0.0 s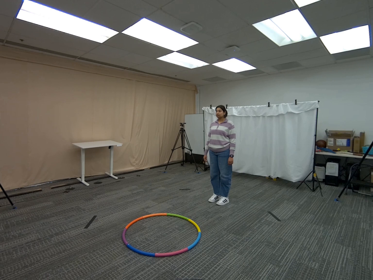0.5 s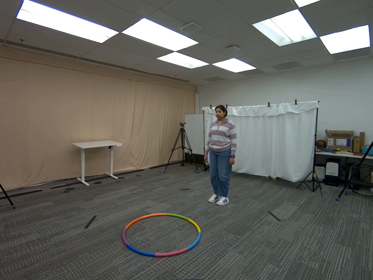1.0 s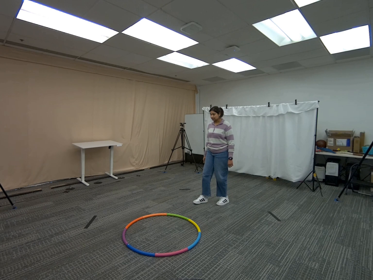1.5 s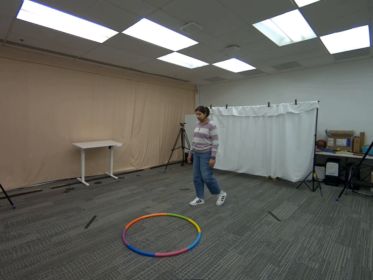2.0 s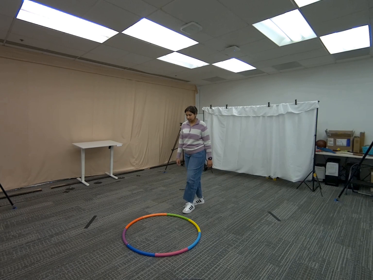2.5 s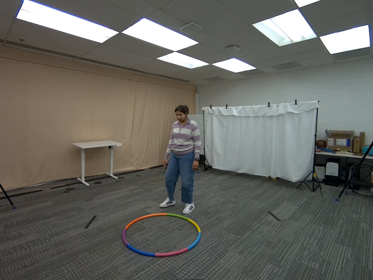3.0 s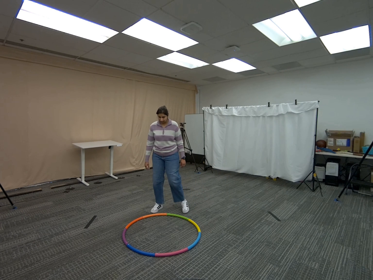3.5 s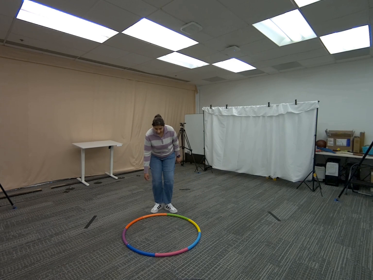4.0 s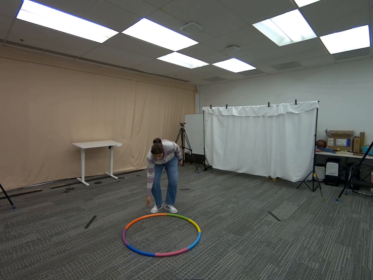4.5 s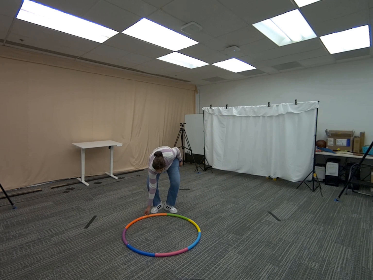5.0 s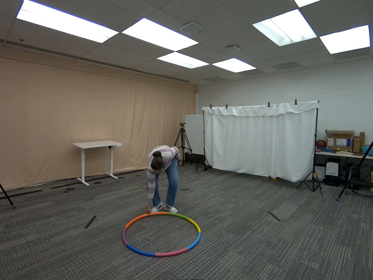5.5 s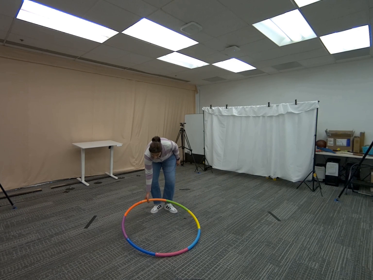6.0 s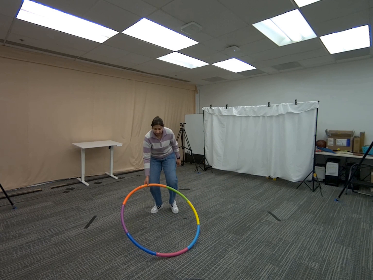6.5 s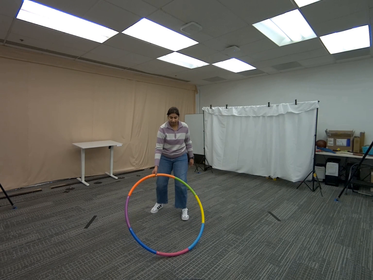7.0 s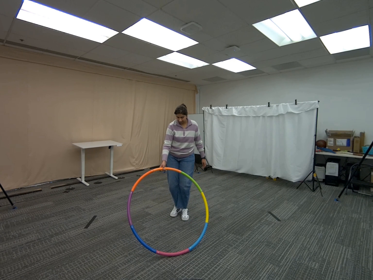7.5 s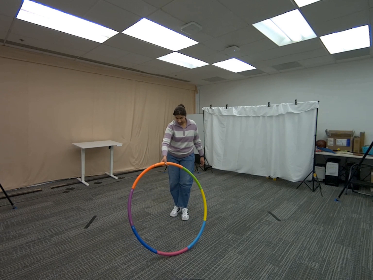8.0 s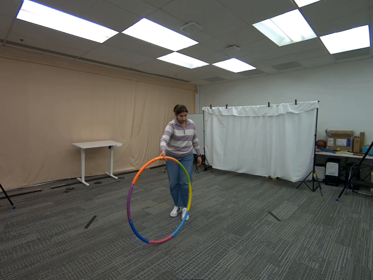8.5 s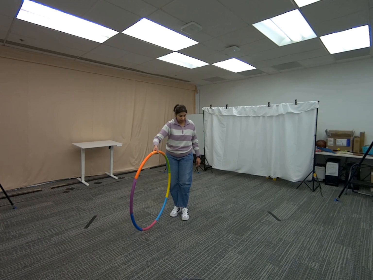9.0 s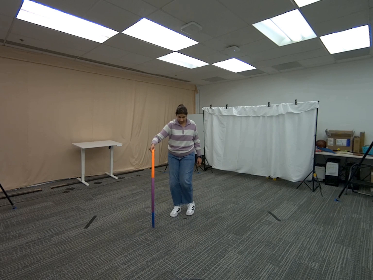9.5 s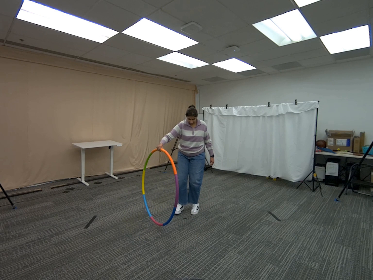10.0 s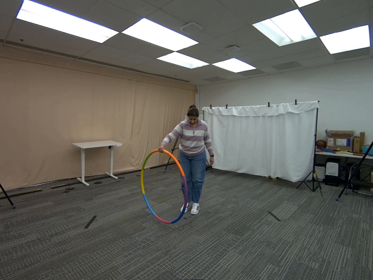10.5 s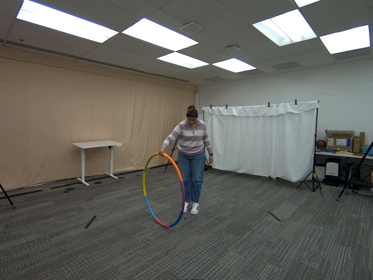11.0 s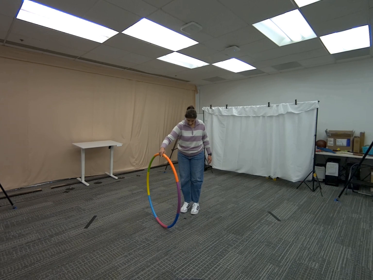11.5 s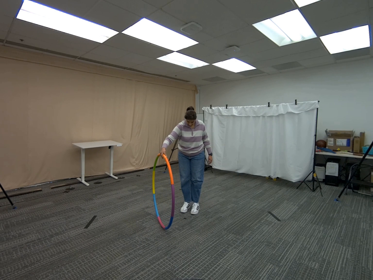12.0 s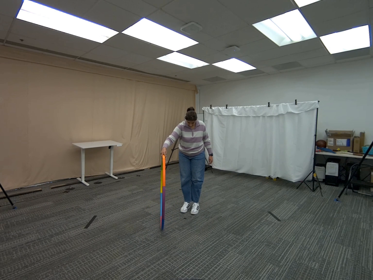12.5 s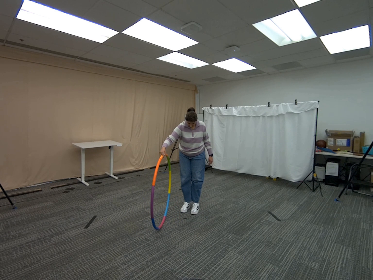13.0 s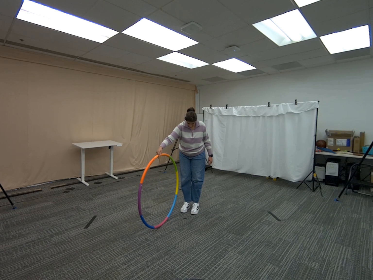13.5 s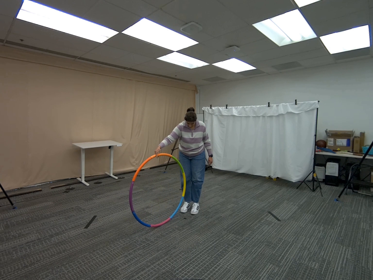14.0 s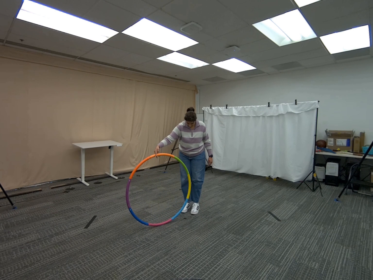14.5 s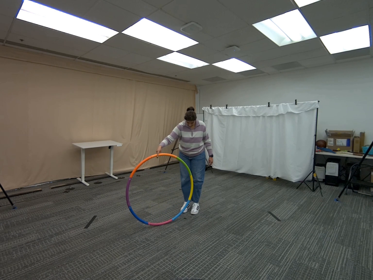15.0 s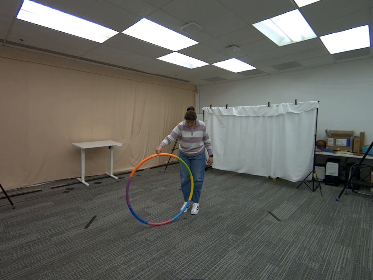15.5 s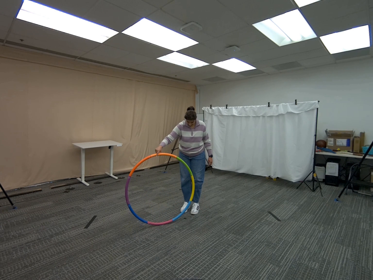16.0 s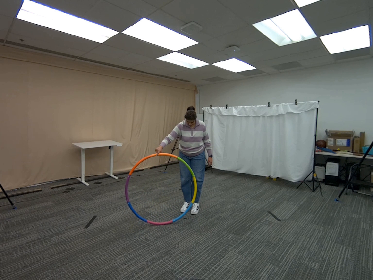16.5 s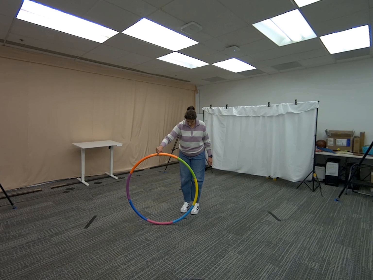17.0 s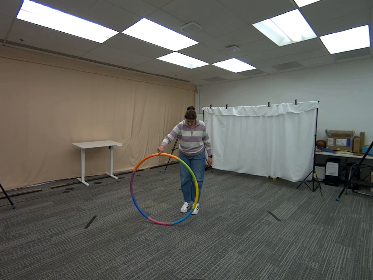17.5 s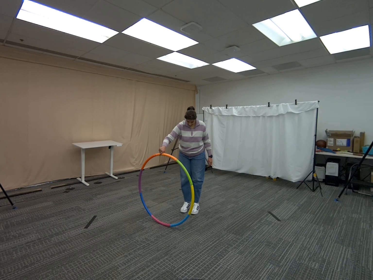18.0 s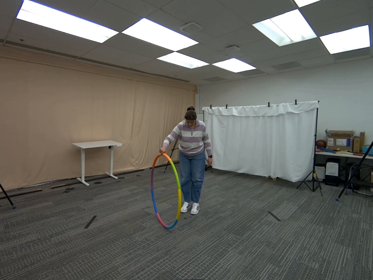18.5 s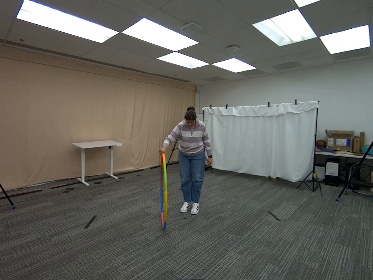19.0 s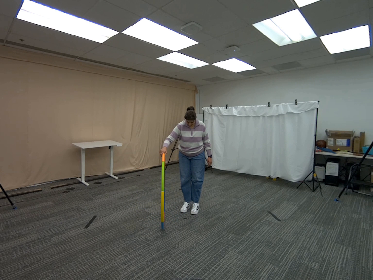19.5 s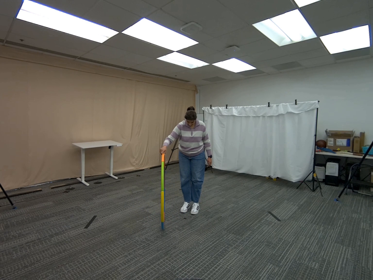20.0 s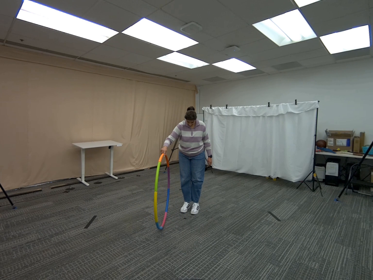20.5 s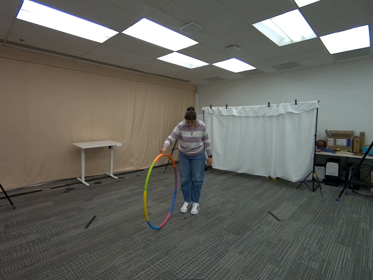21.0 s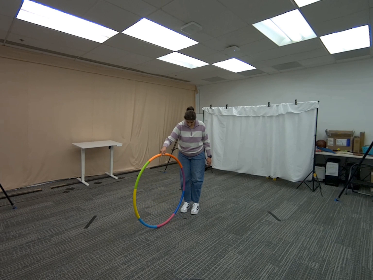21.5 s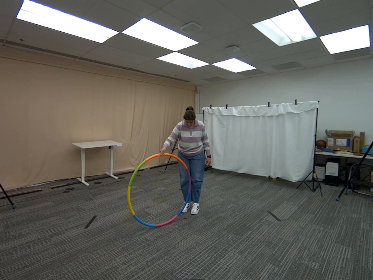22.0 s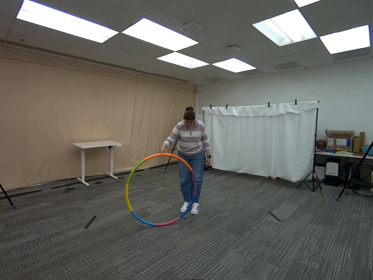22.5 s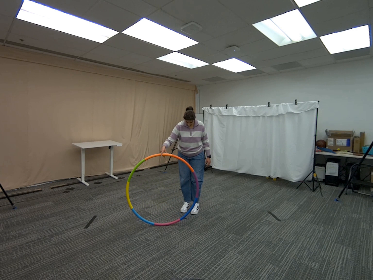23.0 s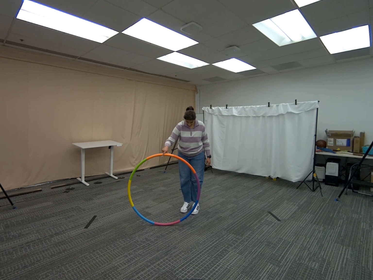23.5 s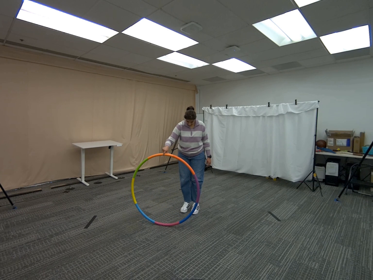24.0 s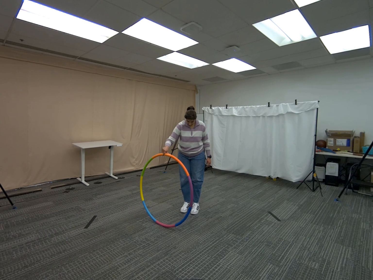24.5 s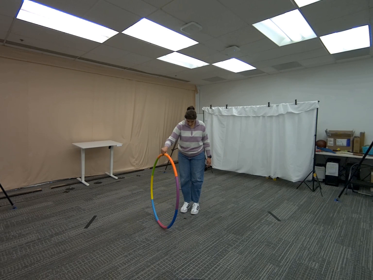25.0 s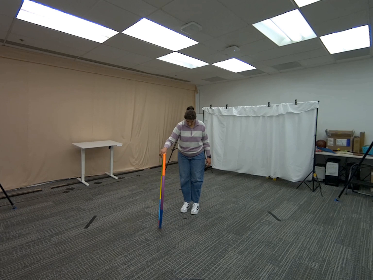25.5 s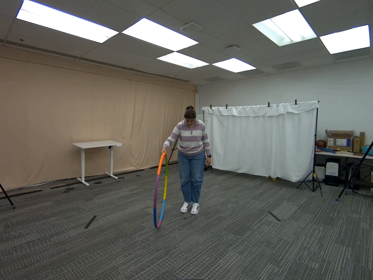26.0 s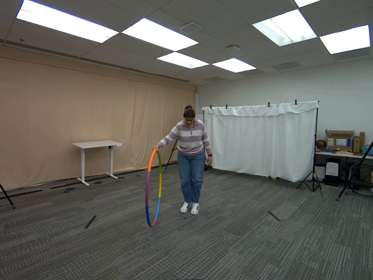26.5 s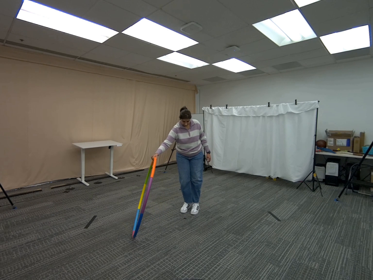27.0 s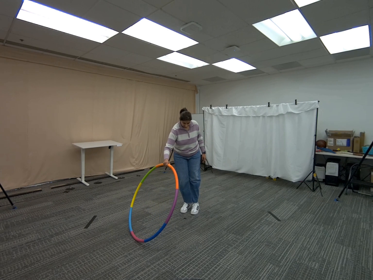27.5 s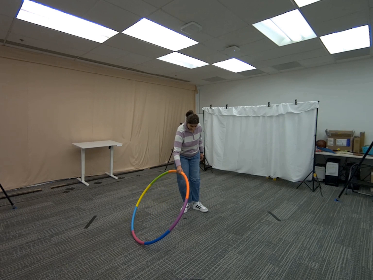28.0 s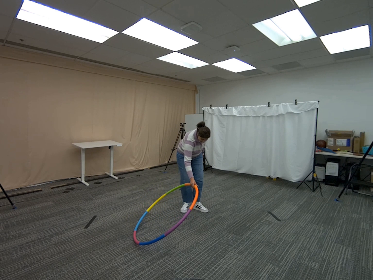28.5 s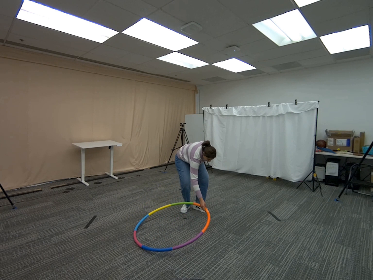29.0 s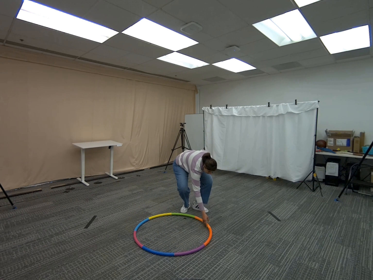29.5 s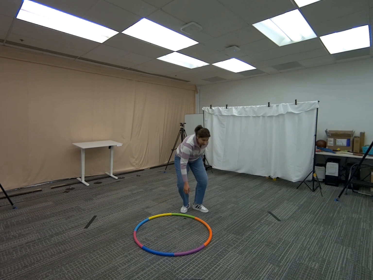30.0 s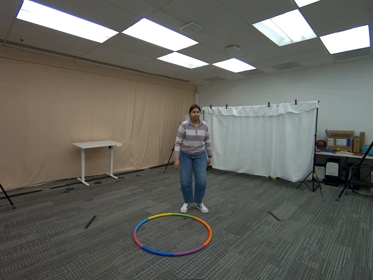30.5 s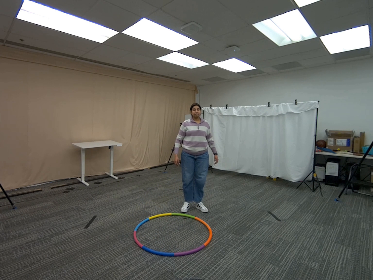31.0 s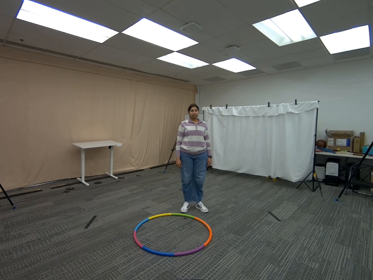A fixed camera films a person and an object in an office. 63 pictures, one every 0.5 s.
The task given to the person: Walk over to the hula hoop and stand the hula hoop vertically and proceed to rotate your hands with the hula hoop while maintaining it touching the floor at all times.
